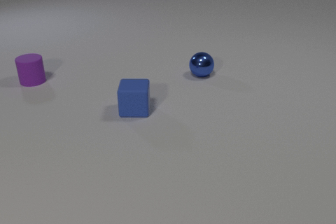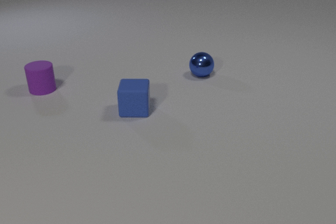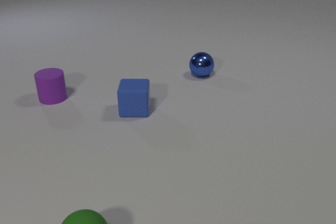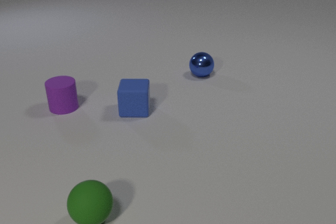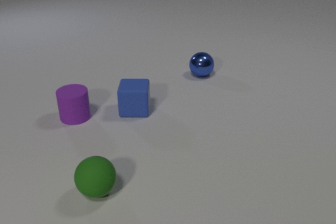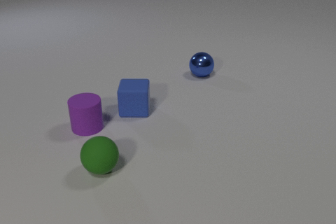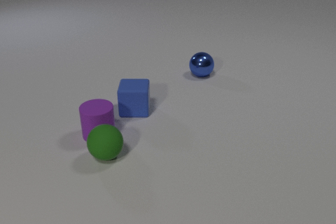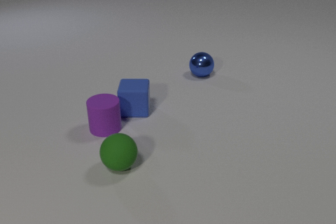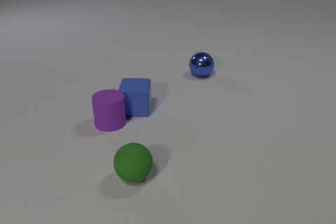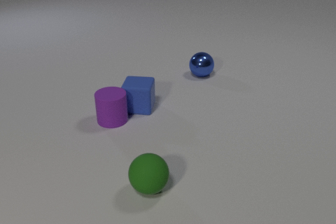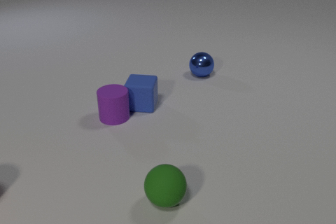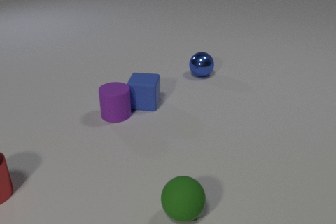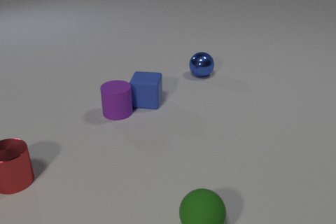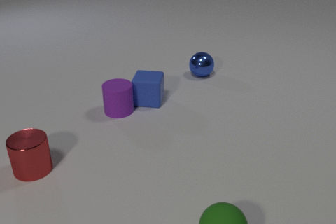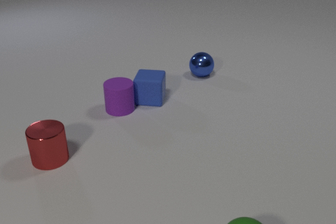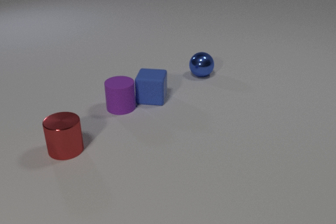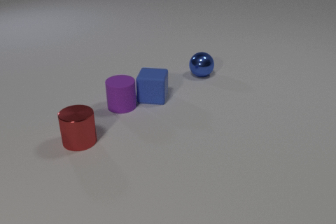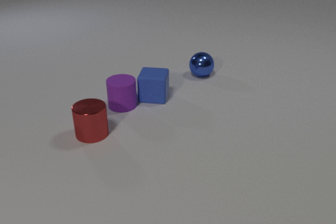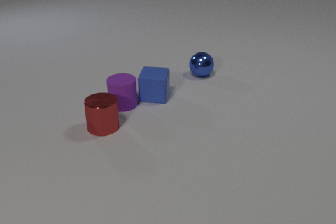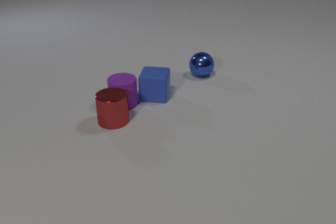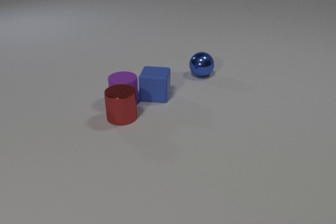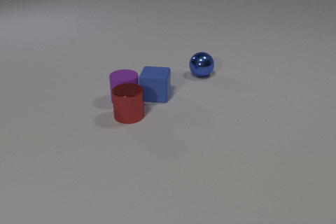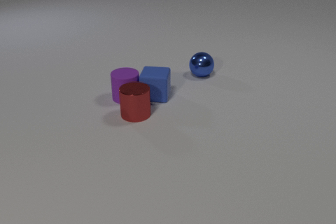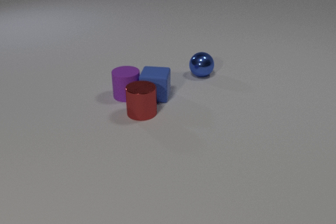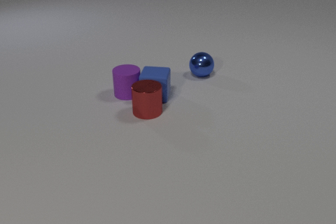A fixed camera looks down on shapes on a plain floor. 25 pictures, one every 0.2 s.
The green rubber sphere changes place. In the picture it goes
to the right.
The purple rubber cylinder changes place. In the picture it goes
to the right.
0.0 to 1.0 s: The green rubber sphere comes in at the bottom edge, rolls away from the camera. The purple rubber cylinder slides toward the camera and to the right.
1.0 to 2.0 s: The green rubber sphere rolls to the right and toward the camera. The purple rubber cylinder slides to the right and away from the camera. The blue rubber cube slides away from the camera and to the right. The green rubber sphere and the purple rubber cylinder collide. The purple rubber cylinder and the blue rubber cube collide.
2.0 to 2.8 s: The green rubber sphere rolls to the right and toward the camera. The purple rubber cylinder slides away from the camera. The blue rubber cube slides away from the camera and to the right. The red metal cylinder comes in at the left edge, slides to the right and away from the camera.
2.8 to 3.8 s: The green rubber sphere leaves at the bottom edge. The purple rubber cylinder slides away from the camera. The blue rubber cube slides away from the camera. The red metal cylinder slides to the right and away from the camera.
3.8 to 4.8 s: The purple rubber cylinder slides away from the camera. The red metal cylinder slides to the right and away from the camera. The purple rubber cylinder and the red metal cylinder collide.
What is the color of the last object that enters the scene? red.
What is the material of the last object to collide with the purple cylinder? metal.
How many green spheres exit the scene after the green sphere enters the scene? 1.
